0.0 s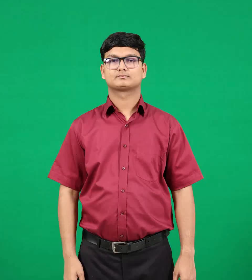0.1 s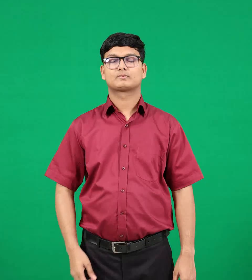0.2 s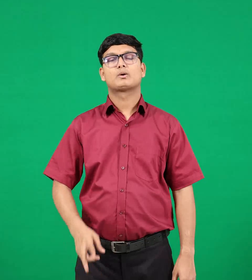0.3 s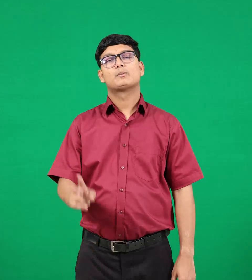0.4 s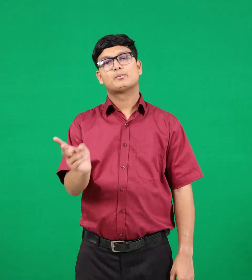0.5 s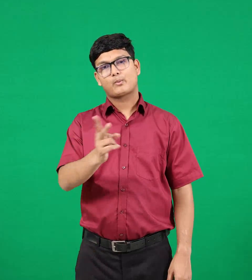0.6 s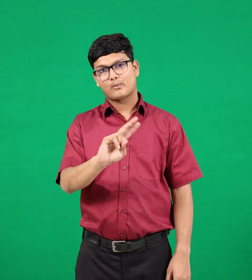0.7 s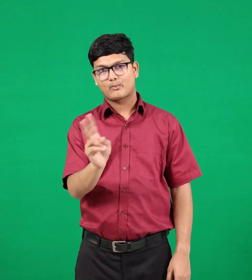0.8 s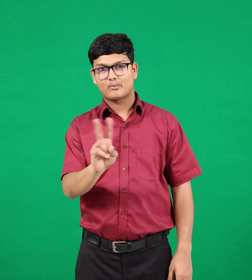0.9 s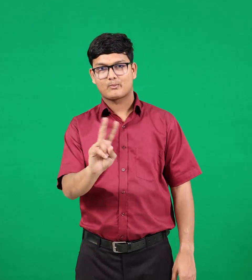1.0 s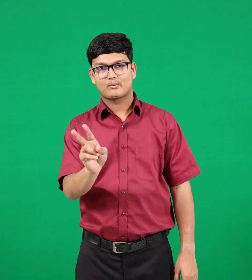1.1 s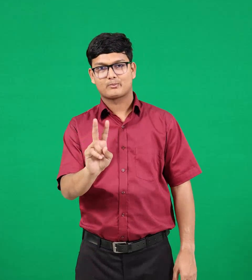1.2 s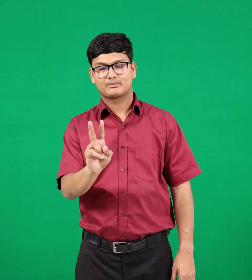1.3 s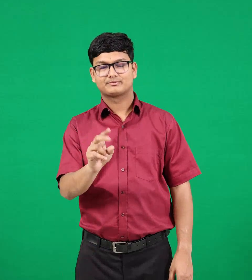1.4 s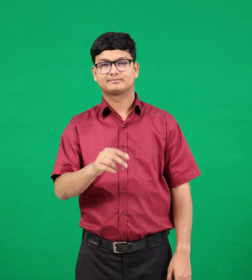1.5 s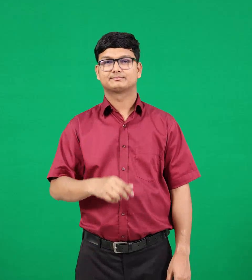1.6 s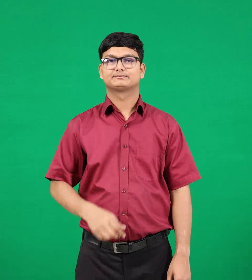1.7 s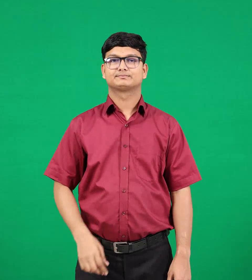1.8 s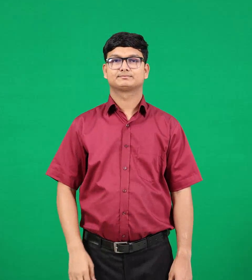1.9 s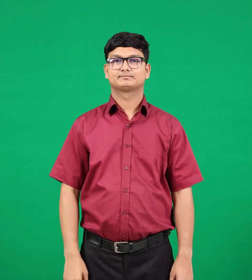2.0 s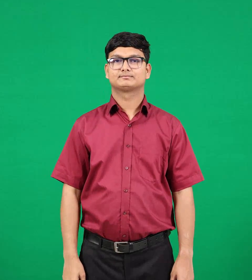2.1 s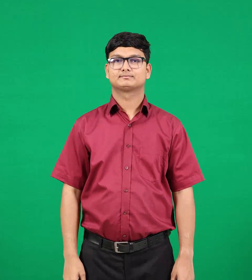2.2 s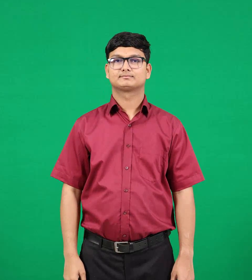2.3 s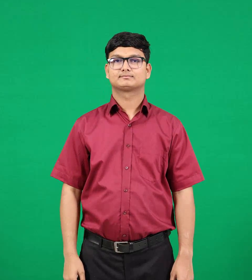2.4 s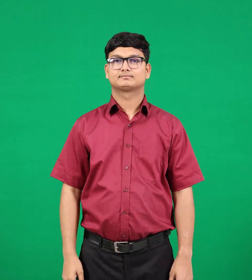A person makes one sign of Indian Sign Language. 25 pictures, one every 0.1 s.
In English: both
